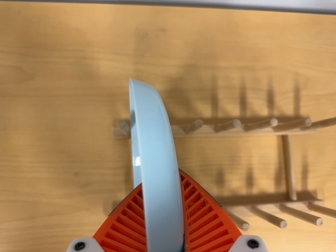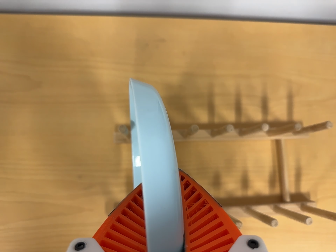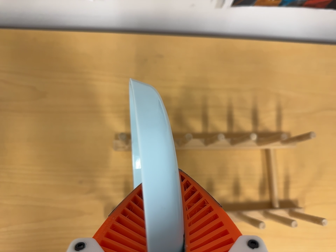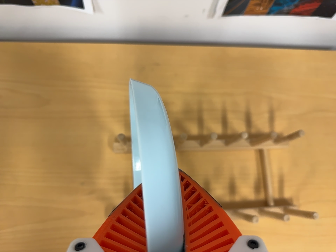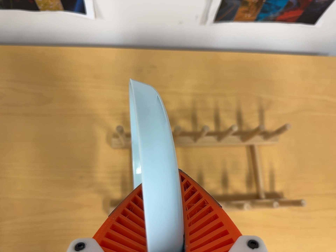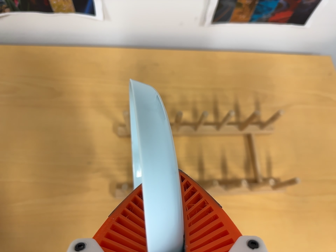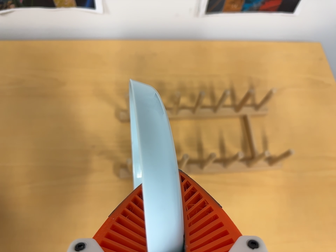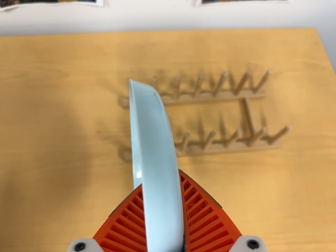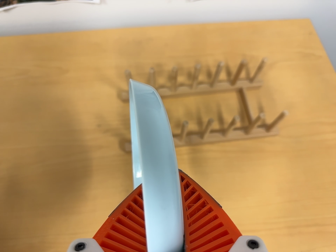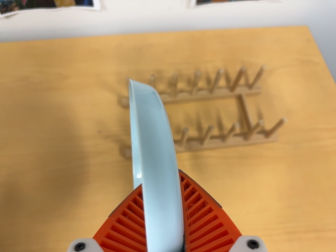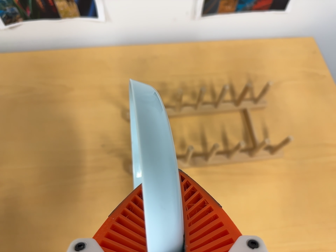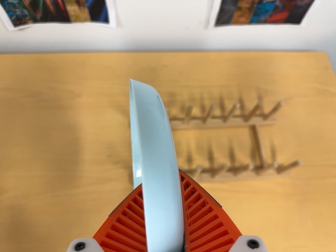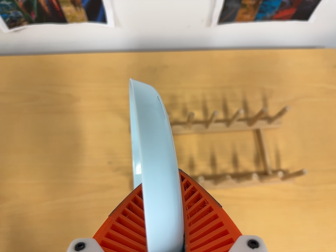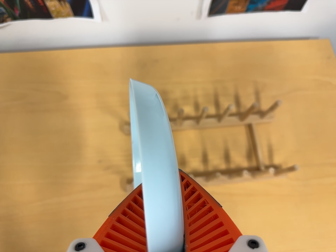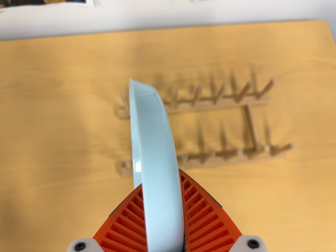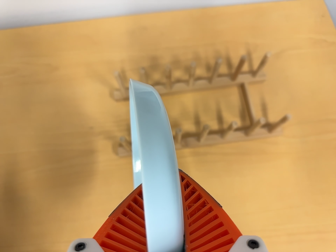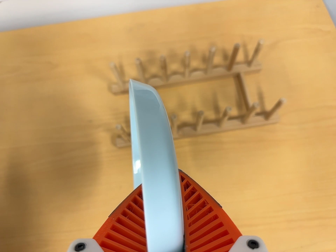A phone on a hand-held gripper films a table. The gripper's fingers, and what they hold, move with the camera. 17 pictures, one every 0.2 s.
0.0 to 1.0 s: The camera travels backward and toward the bottom of its view, about 14 cm, so what stands in front gets smaller. Its aim tips toward the top of its view by about 15 degrees.
1.0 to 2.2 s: The camera travels backward, about 5 cm, so what stands in front gets smaller.
2.2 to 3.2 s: The camera travels to its right and toward the bottom of its view, about 9 cm.
The film runs backward here.
